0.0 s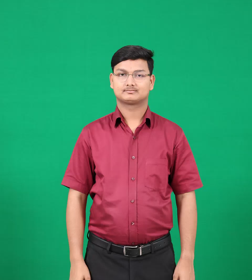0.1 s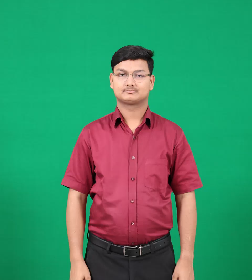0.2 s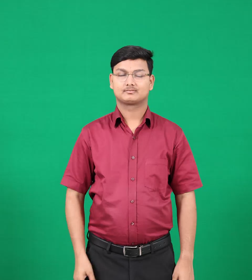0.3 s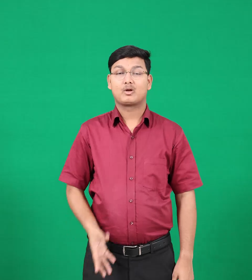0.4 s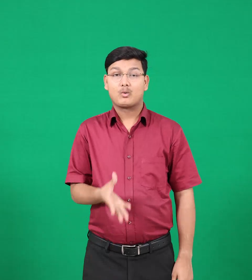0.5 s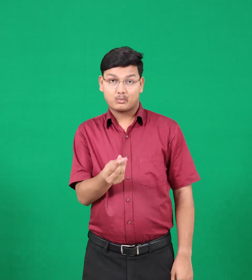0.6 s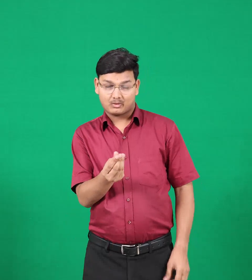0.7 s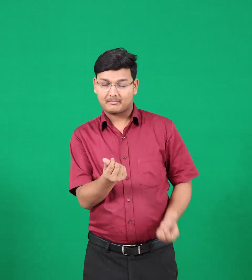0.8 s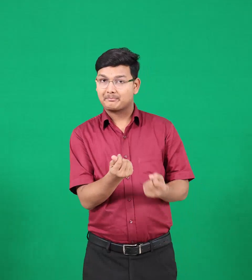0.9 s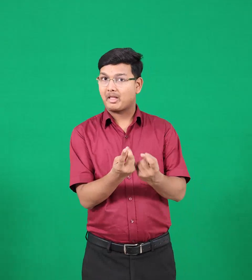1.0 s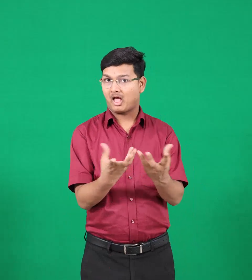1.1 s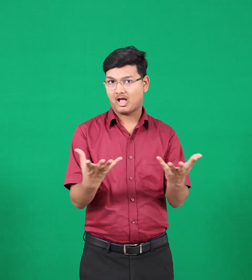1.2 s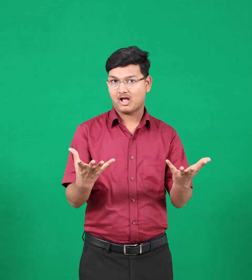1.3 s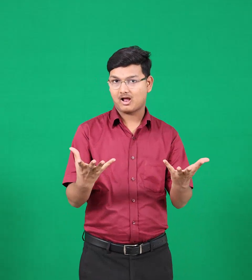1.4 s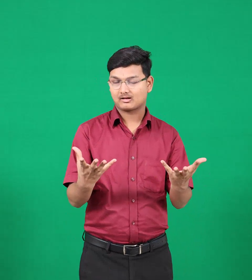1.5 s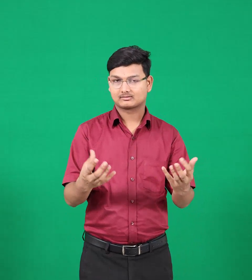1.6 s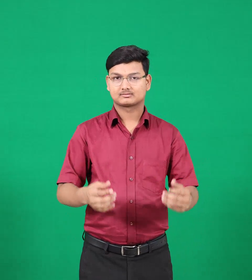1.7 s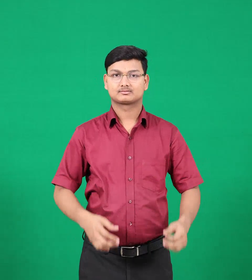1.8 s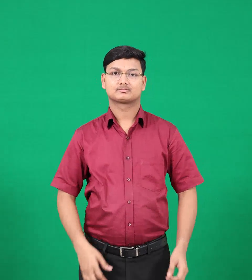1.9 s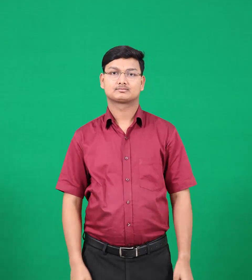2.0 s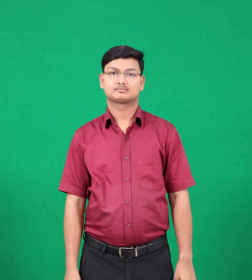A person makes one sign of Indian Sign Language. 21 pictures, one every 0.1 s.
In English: dogs
